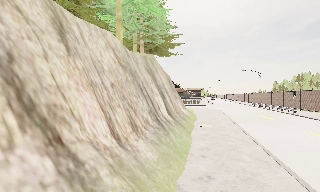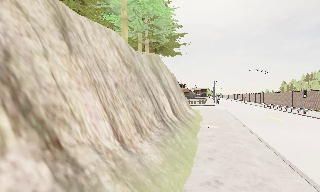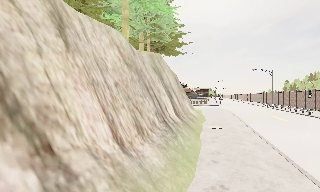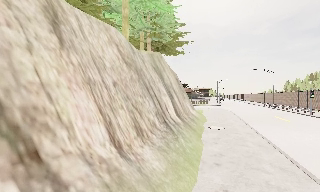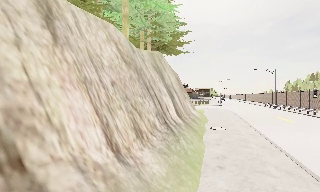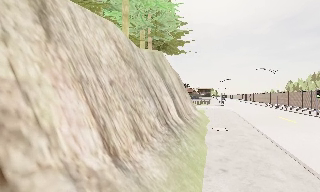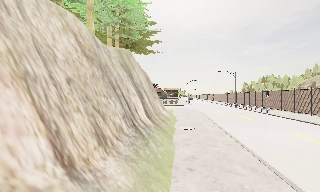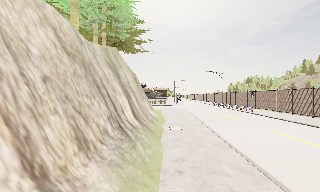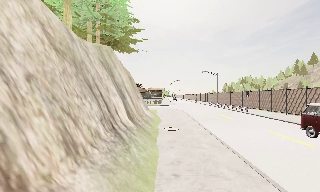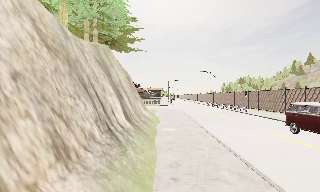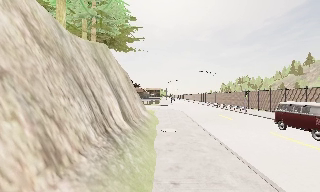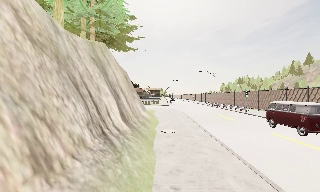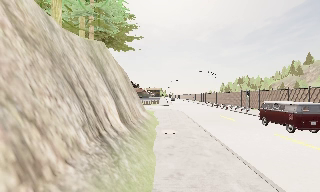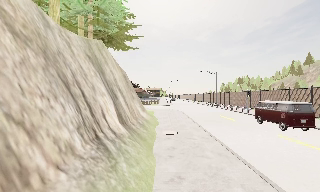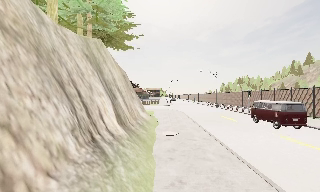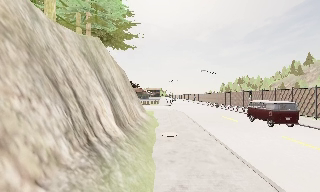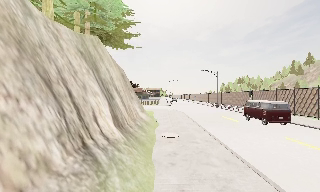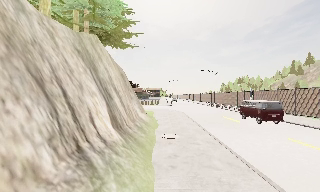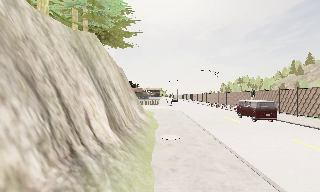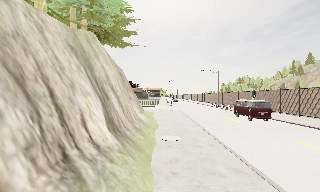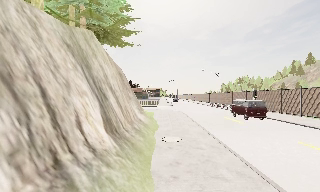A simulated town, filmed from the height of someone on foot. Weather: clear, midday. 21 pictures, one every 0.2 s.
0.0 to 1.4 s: The camera swings to its right by about 10 degrees, and the scene slides to the left. It travels forward, about 1.5 m, so what stands in front looms larger.
1.4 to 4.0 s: The camera travels forward, about 3 m, so what stands in front looms larger.
The film runs forward here.
